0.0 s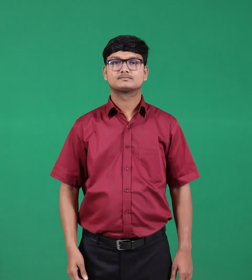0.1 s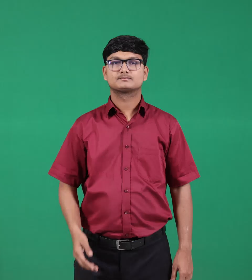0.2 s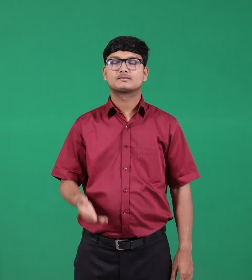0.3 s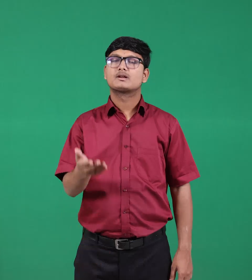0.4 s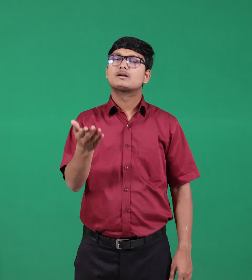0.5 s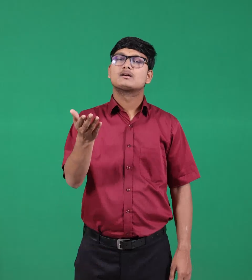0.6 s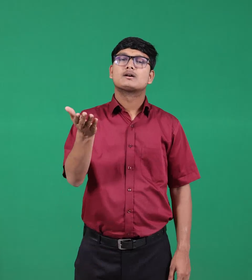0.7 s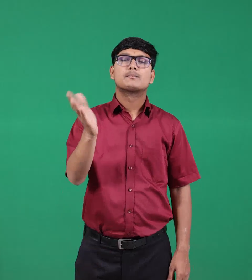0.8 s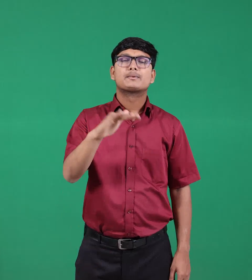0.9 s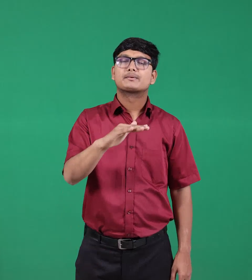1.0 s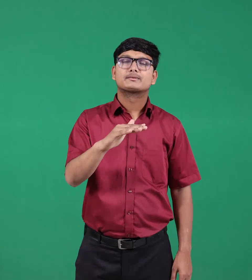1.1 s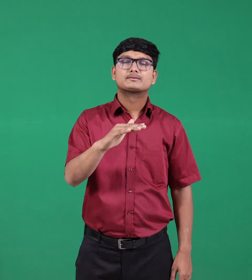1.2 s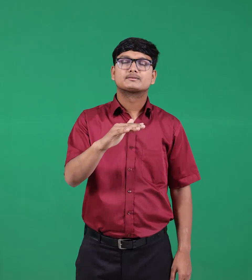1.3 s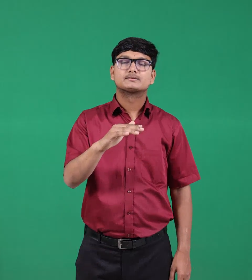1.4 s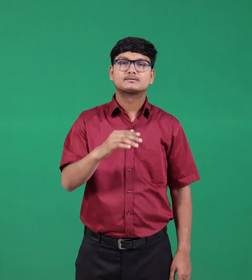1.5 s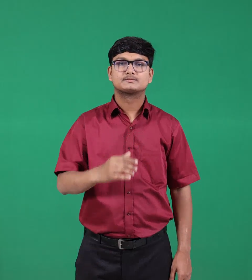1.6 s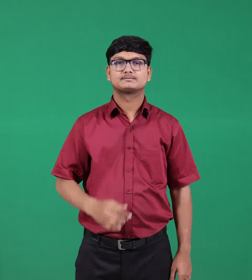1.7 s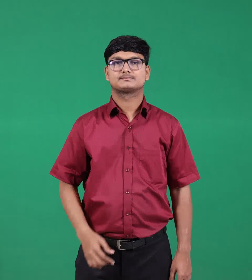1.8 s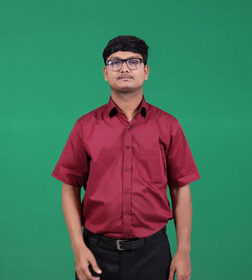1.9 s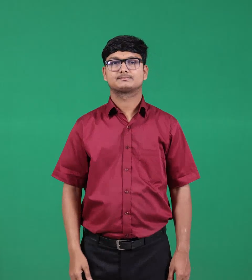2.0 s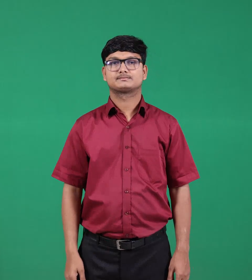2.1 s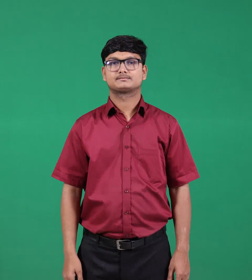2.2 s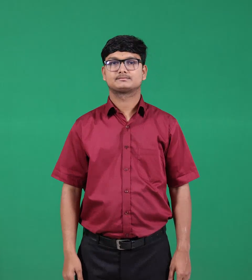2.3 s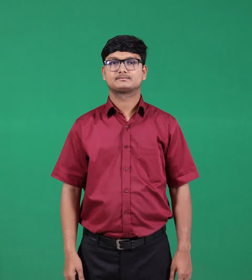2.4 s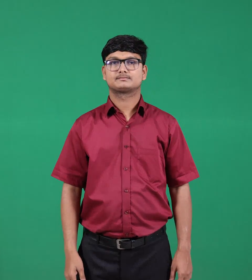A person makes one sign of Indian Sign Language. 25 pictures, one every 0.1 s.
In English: from
